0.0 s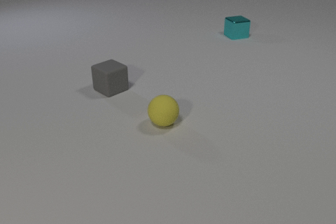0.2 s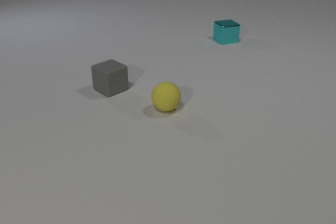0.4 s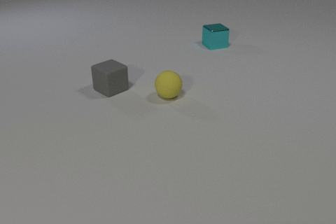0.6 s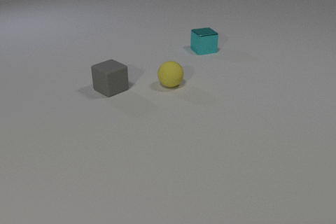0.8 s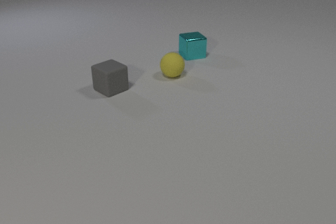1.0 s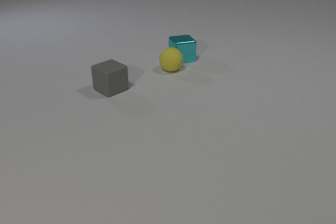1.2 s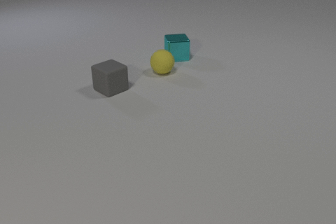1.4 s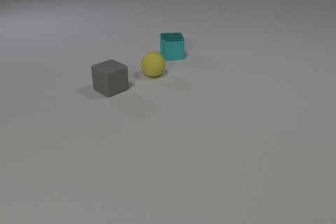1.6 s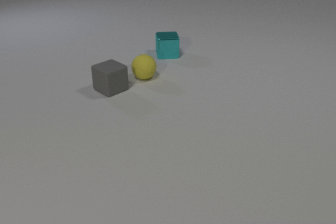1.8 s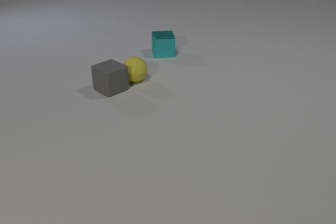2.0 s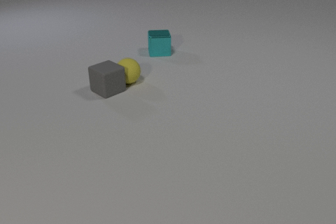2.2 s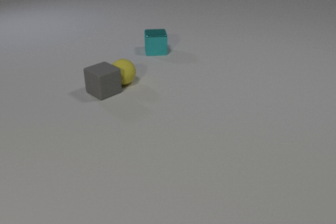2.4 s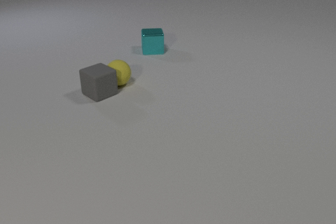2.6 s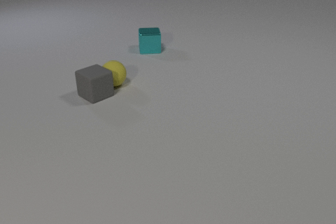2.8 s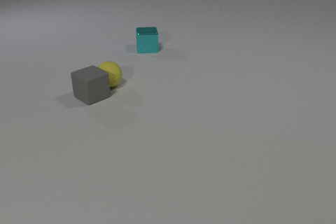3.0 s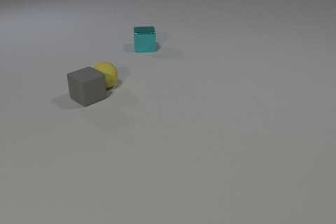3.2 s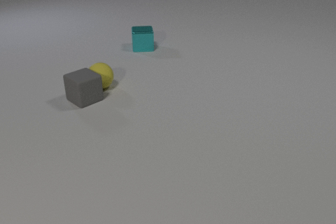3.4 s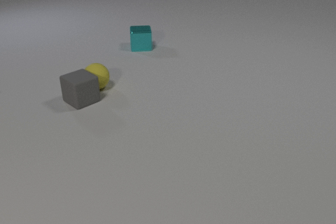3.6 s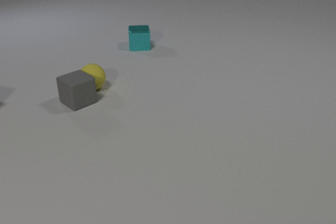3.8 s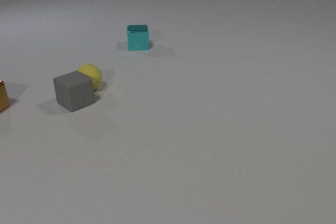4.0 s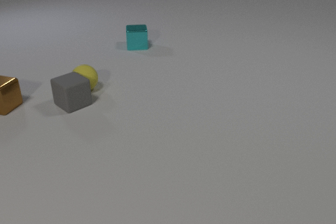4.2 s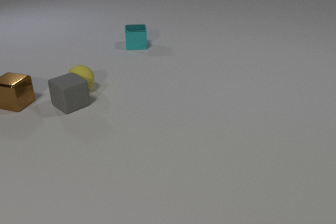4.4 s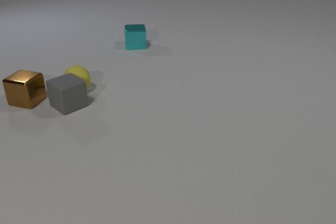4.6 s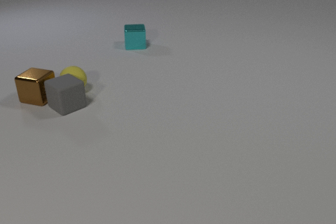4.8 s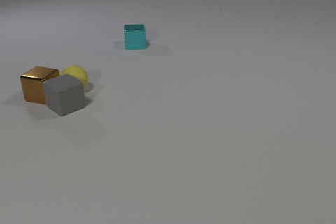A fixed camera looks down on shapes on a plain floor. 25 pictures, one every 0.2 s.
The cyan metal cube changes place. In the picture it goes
to the left.
0.0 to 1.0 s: The cyan metal cube slides toward the camera and to the left. The yellow rubber sphere rolls away from the camera. The cyan metal cube and the yellow rubber sphere collide.
1.0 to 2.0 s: The cyan metal cube slides to the left and away from the camera. The yellow rubber sphere rolls to the left and toward the camera. The yellow rubber sphere and the gray rubber cube collide.
2.0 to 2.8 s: The cyan metal cube slides to the left and away from the camera. The yellow rubber sphere rolls to the left. The gray rubber cube slides to the left and toward the camera.
2.8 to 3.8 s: The cyan metal cube slides to the left and away from the camera. The yellow rubber sphere rolls to the left. The gray rubber cube slides to the left and toward the camera. The brown metal cube comes in at the left edge, slides to the right.
3.8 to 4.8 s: The yellow rubber sphere rolls to the left. The gray rubber cube slides to the left and toward the camera. The brown metal cube slides to the right. The yellow rubber sphere and the brown metal cube collide.
What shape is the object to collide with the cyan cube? sphere.
Are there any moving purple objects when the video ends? no.
How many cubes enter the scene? 1.
